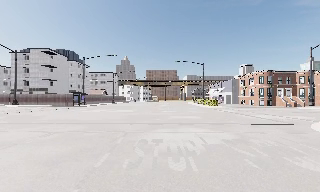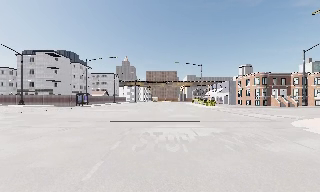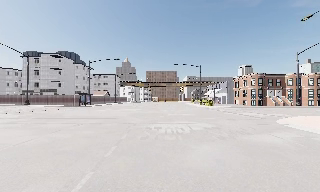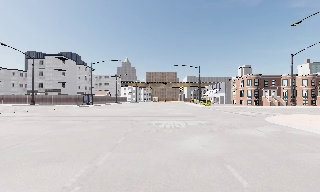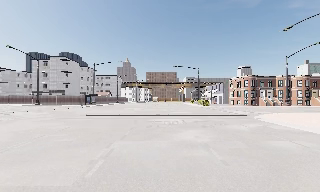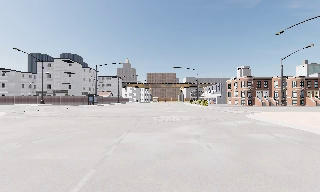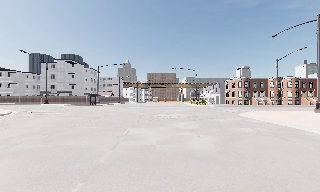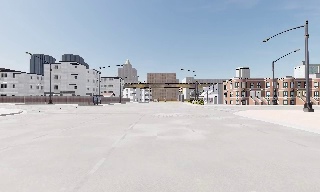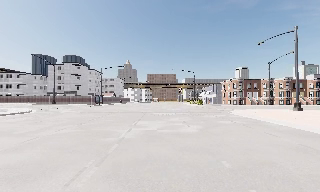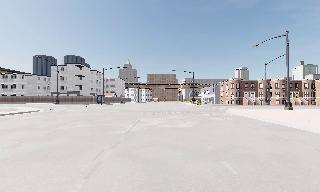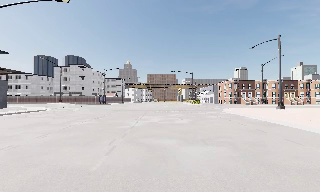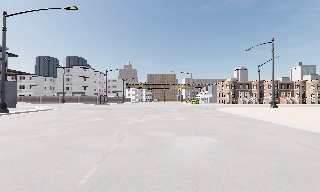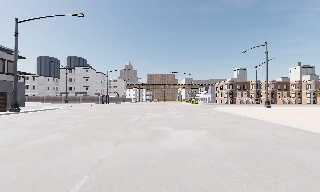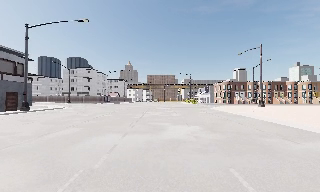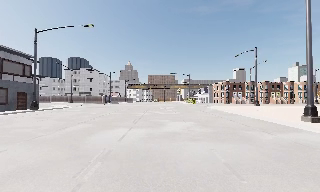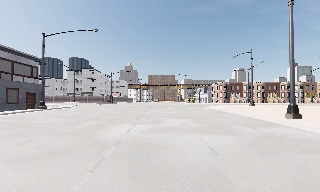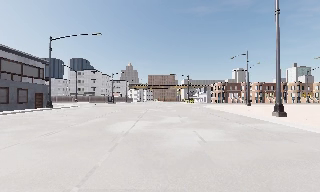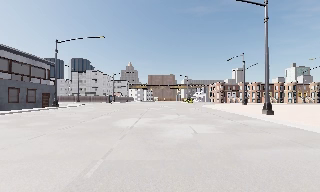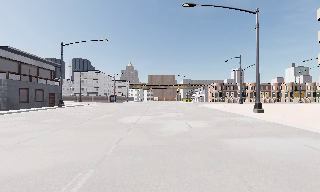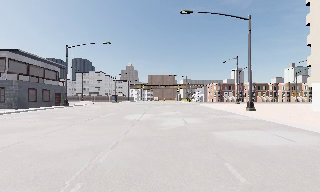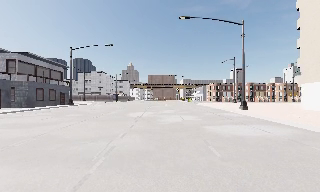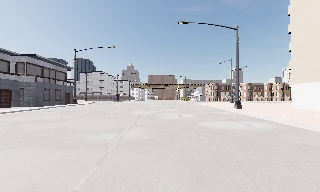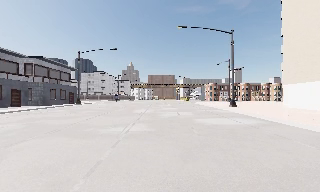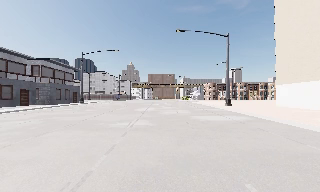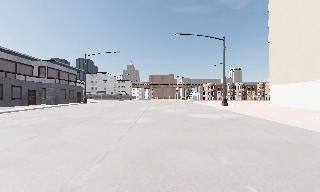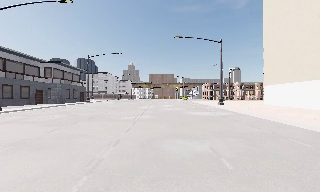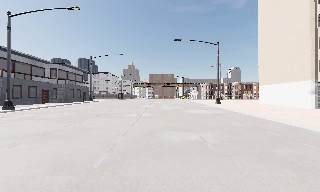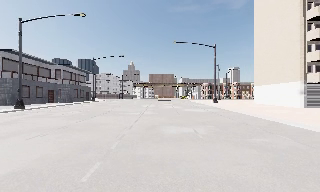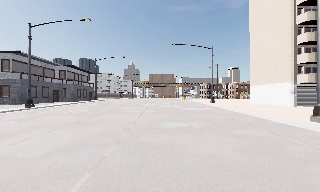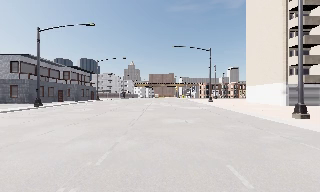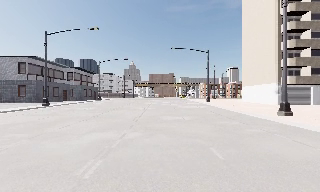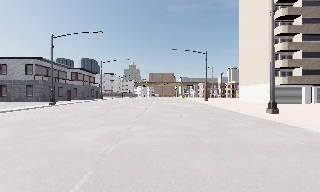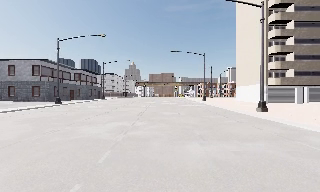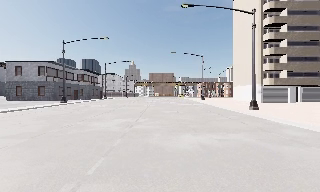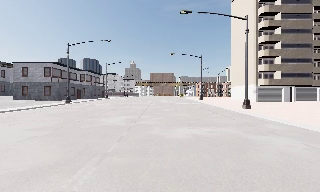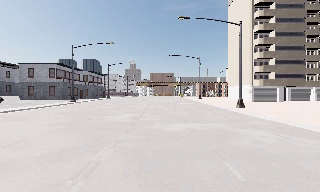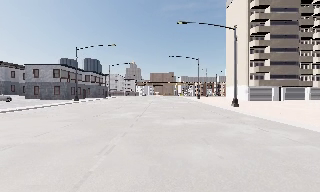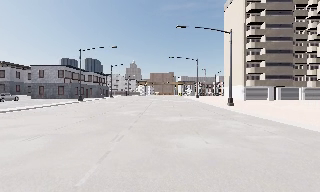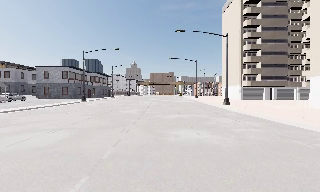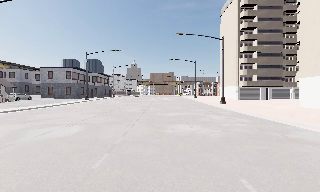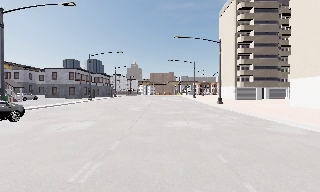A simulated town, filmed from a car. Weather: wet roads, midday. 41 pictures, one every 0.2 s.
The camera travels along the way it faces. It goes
backward.
0.0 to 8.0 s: The camera travels backward, about 55 m, so what stands in front gets smaller.
The film runs backward here.
